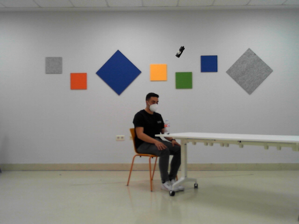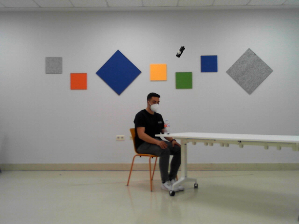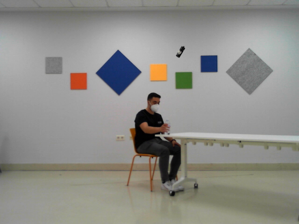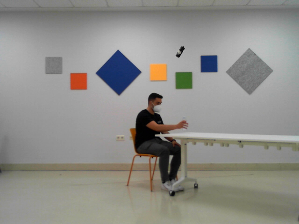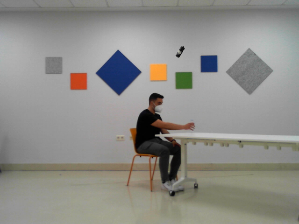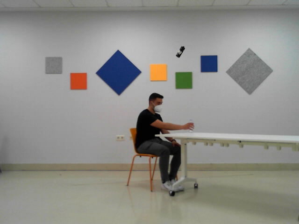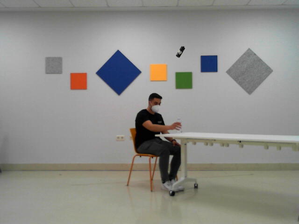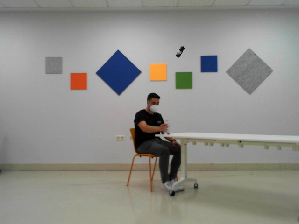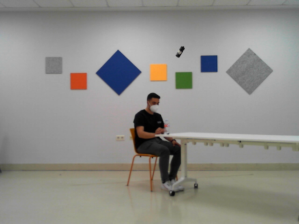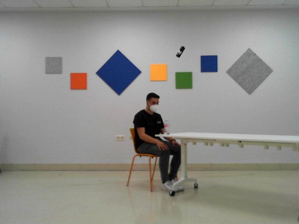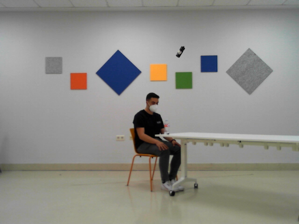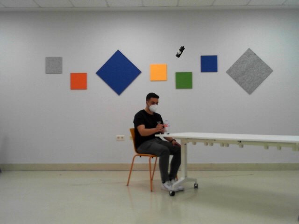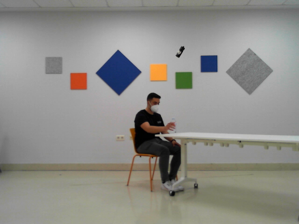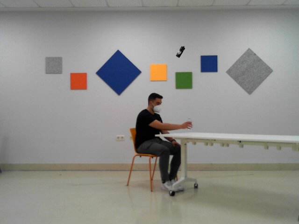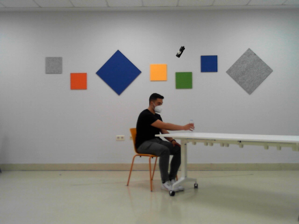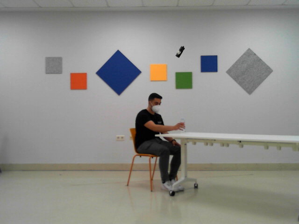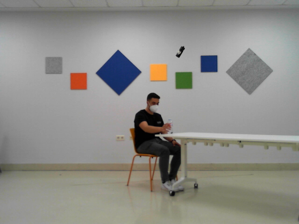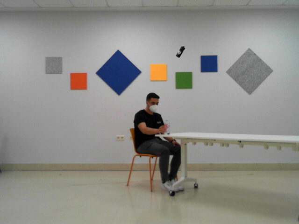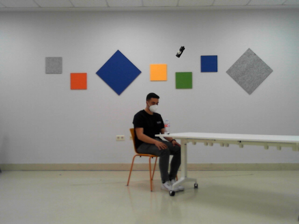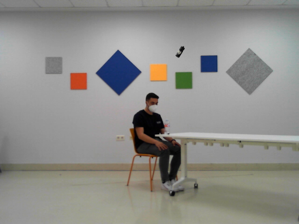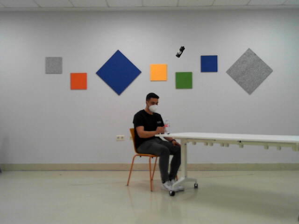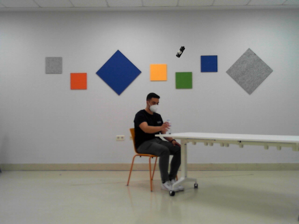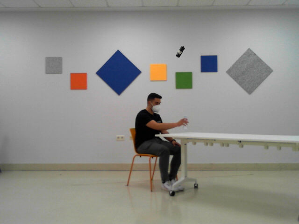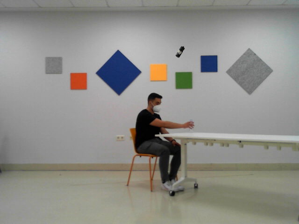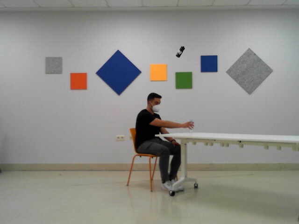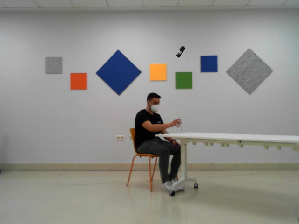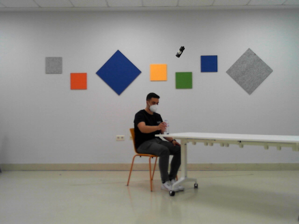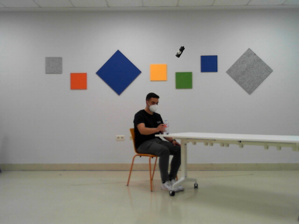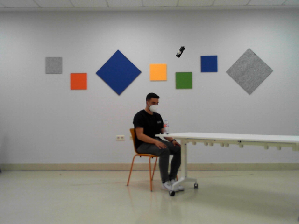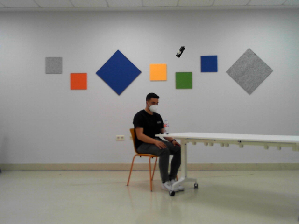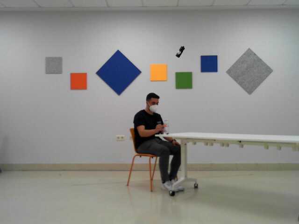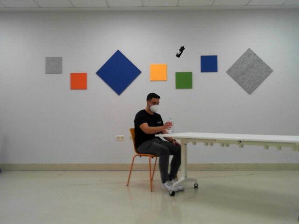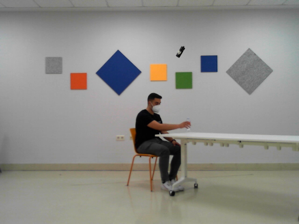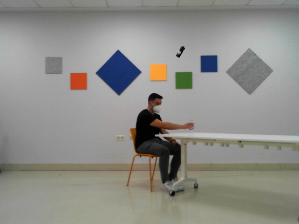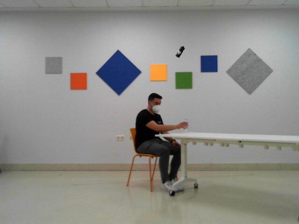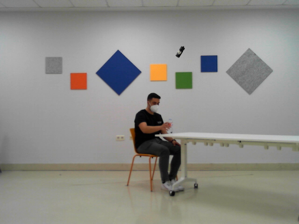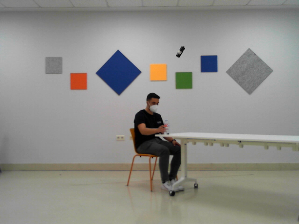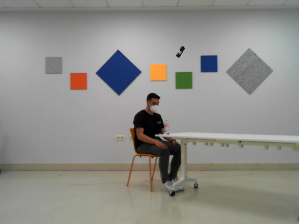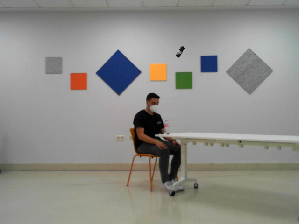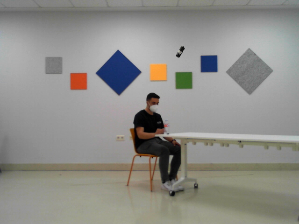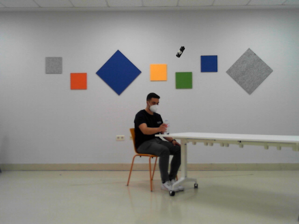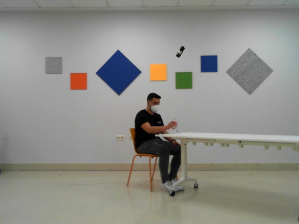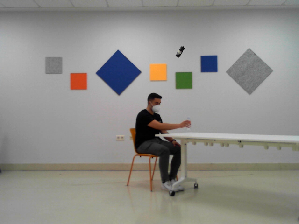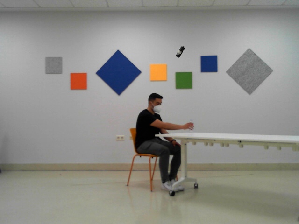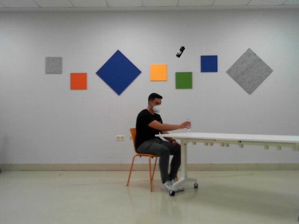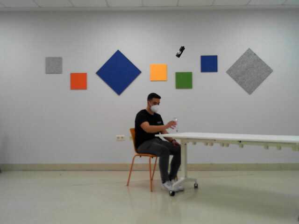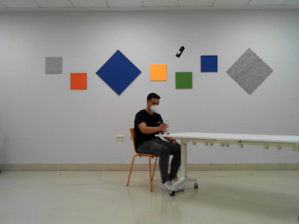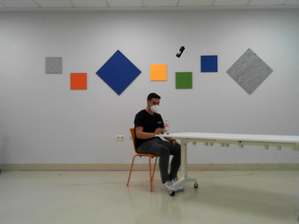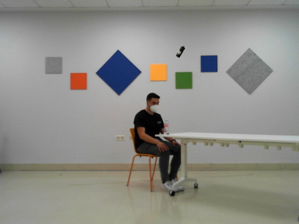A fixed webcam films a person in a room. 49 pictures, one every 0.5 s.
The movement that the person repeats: Move a bottle from side to side, right hand.
